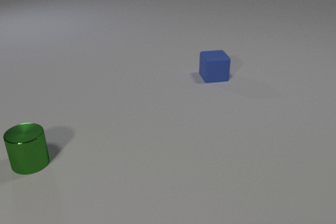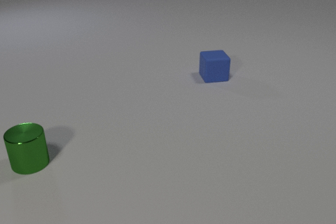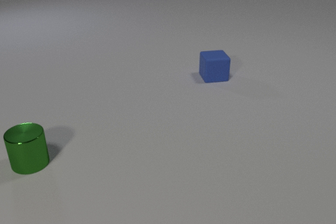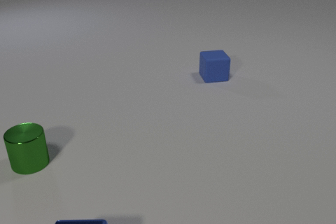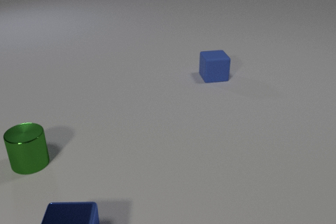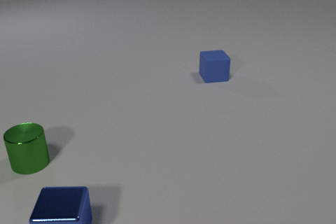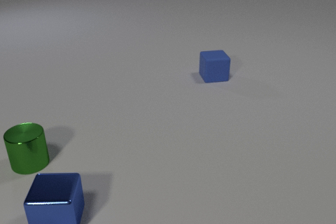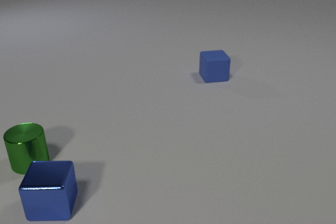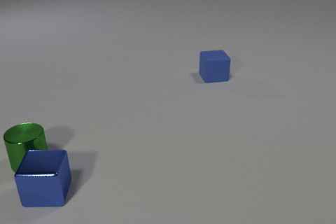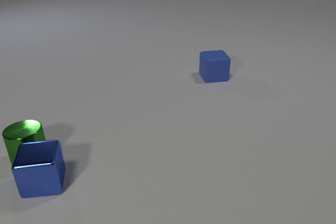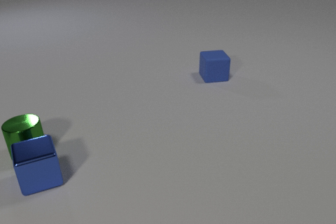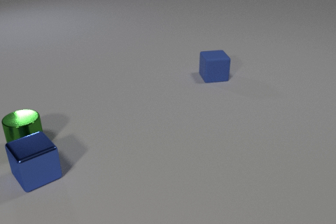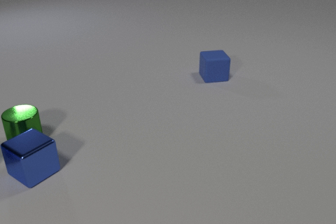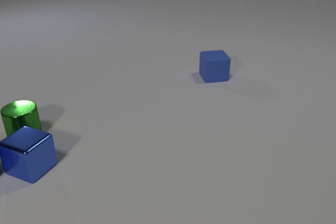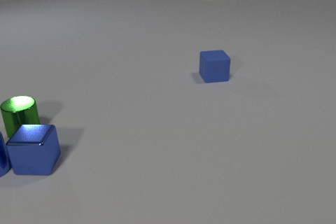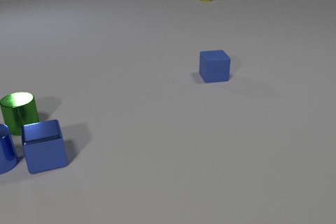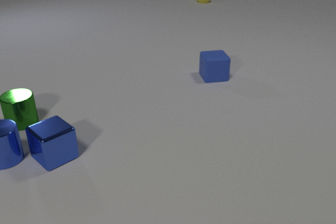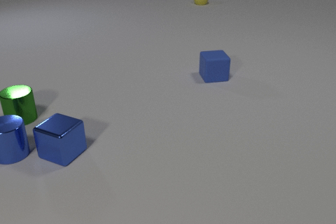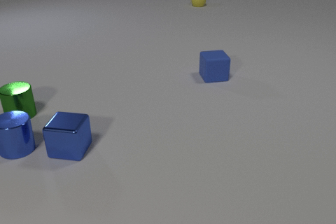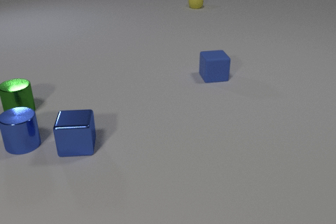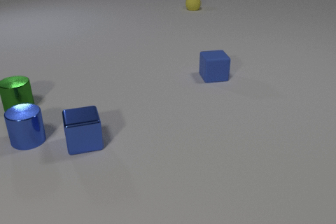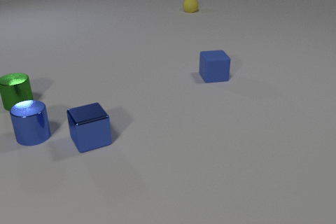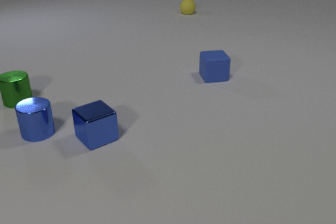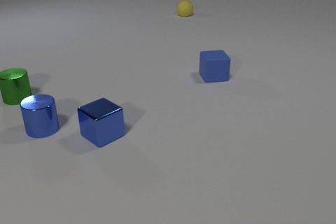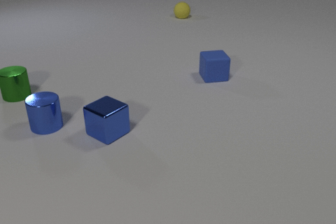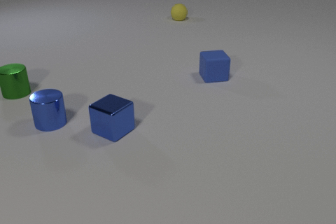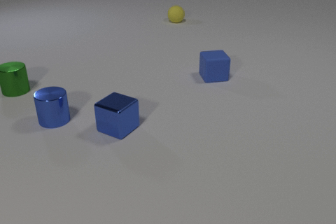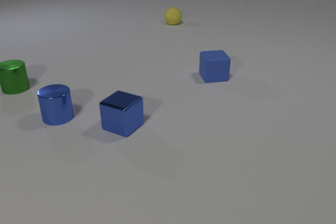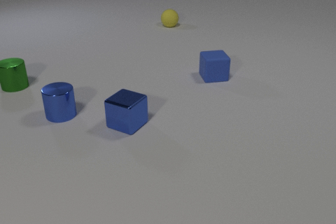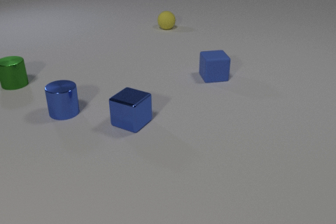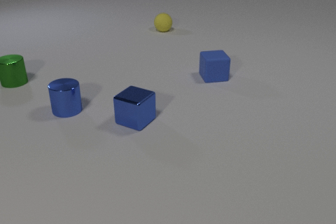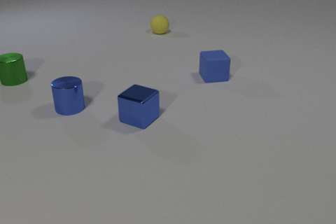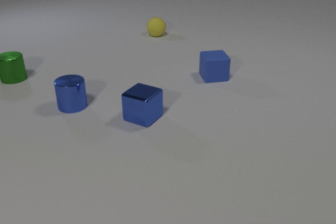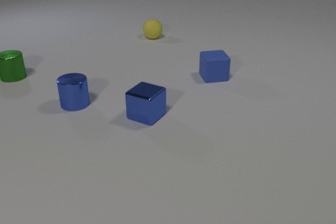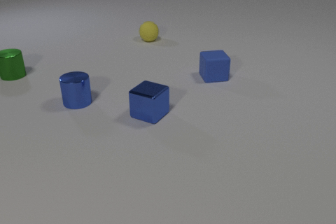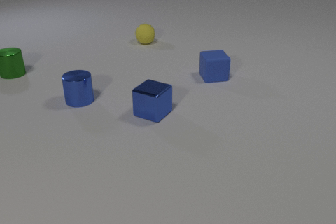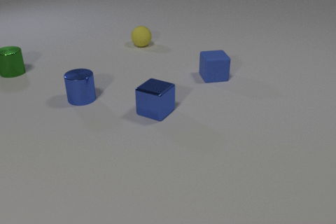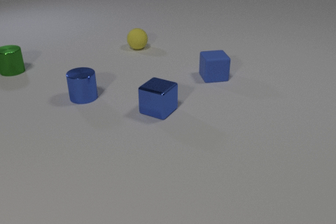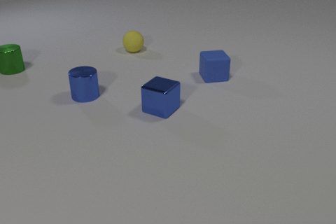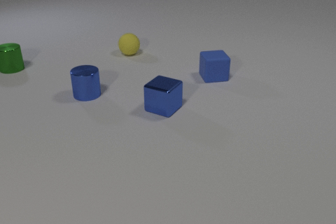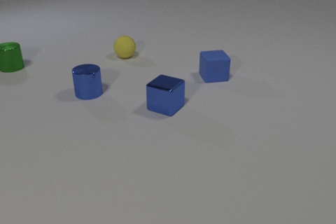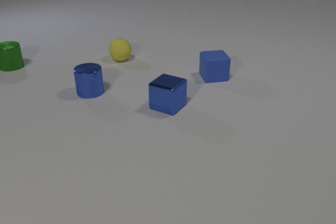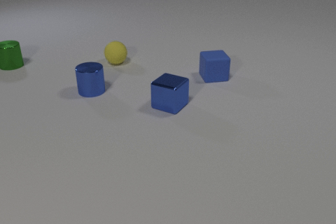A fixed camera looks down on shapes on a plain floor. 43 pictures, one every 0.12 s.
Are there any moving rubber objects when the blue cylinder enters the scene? no.
What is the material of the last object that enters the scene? rubber.
What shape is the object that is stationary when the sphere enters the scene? cube.
0.00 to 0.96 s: The blue metal cube comes in at the bottom edge, slides away from the camera.
0.96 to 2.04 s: The blue metal cube slides away from the camera, spins so that its near face slides to the right, counterclockwise seen from above. The green metal cylinder slides away from the camera. The blue metal cylinder comes in at the left edge, slides to the right and away from the camera. The yellow rubber sphere comes in at the top edge, rolls toward the camera. The blue metal cube and the green metal cylinder collide. The blue metal cube and the blue metal cylinder collide.
2.04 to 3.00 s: The blue metal cube slides to the right and away from the camera, spins counterclockwise seen from above by about 75 degrees, its near face sliding to the right. The green metal cylinder slides away from the camera. The blue metal cylinder slides away from the camera and to the right. The yellow rubber sphere rolls toward the camera.
3.00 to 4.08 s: The blue metal cube slides to the right and away from the camera. The green metal cylinder slides away from the camera. The blue metal cylinder slides away from the camera and to the right. The yellow rubber sphere rolls toward the camera and to the left.
4.08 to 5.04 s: The blue metal cube slides to the right and away from the camera. The green metal cylinder slides away from the camera. The blue metal cylinder slides away from the camera and to the right. The yellow rubber sphere rolls toward the camera and to the left.
